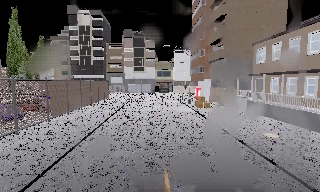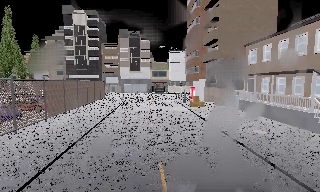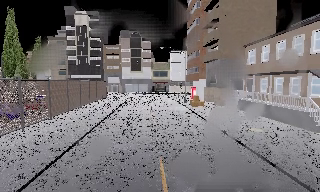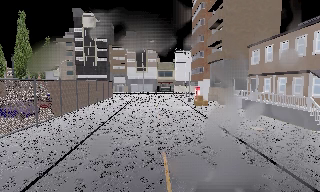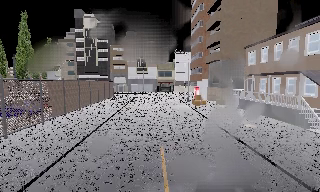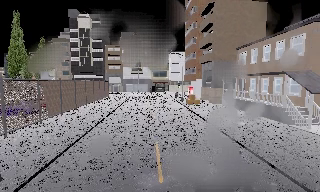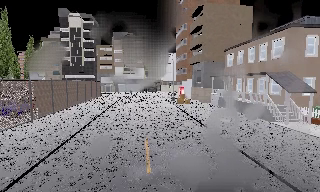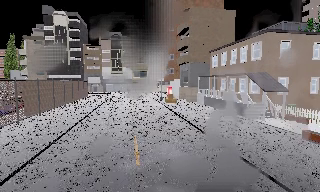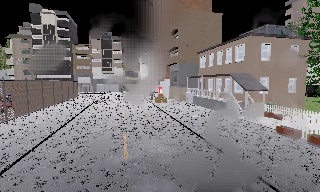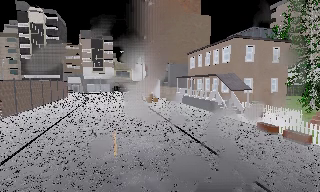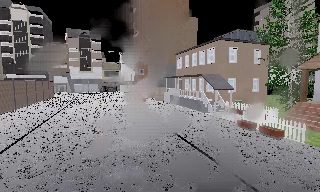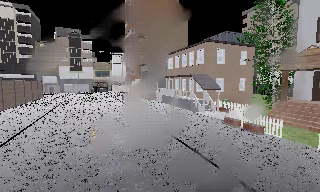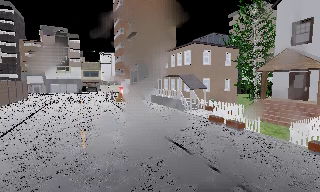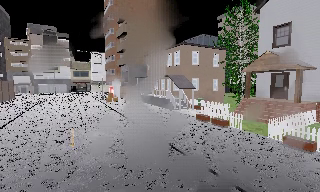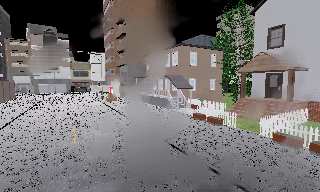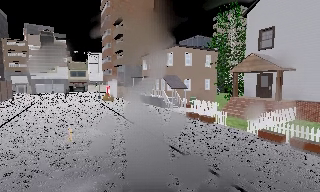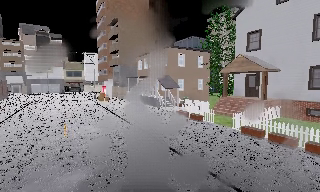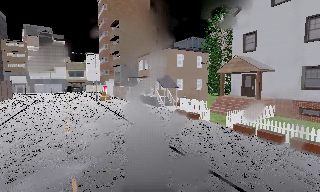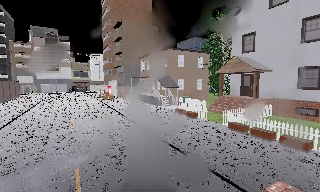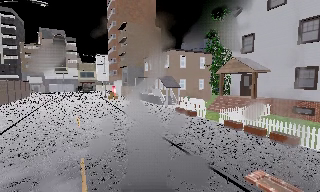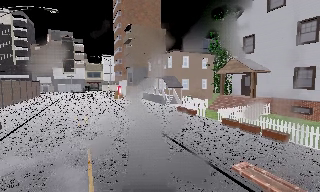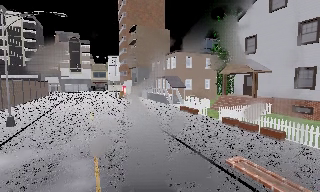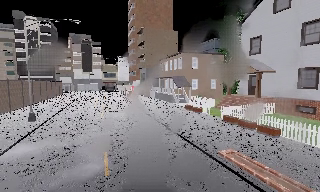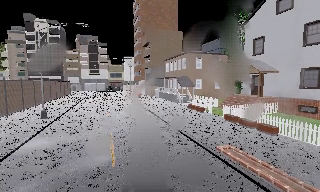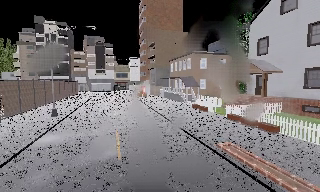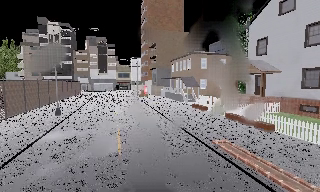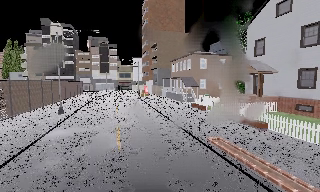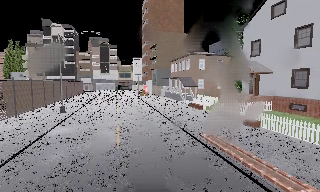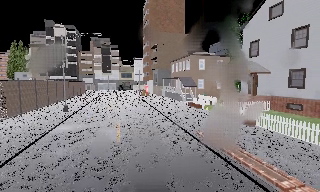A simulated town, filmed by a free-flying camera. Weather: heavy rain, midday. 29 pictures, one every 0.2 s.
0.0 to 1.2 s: The camera travels backward, about 3 m, so what stands in front gets smaller.
1.2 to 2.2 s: The scene slides to the left, as the camera pans about 15 degrees to its right. It travels backward, about 2.5 m, so what stands in front gets smaller.
2.2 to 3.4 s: The camera travels backward and to its right, about 3 m, so what stands in front gets smaller.
3.4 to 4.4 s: The camera pans to its left, which is counterclockwise from overhead, by about 10 degrees. It travels backward and to its right, about 3.5 m, so what stands in front gets smaller.
4.4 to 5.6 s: The camera travels backward, about 3 m, so what stands in front gets smaller.
The film runs forward here.
